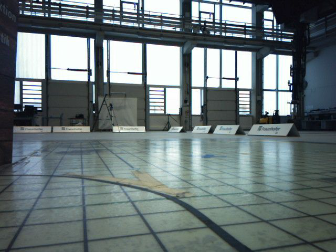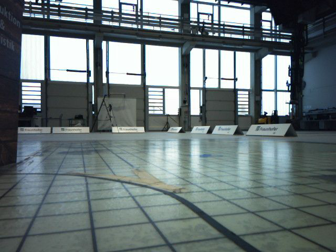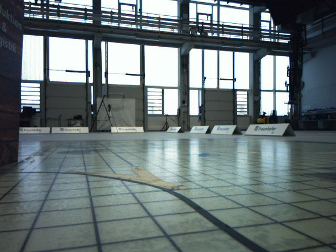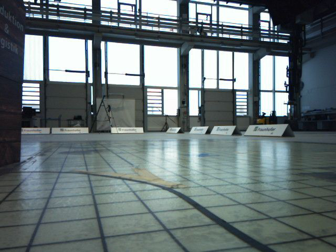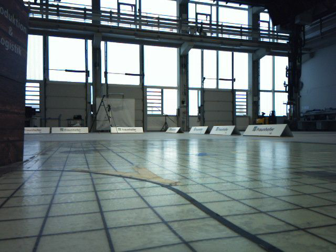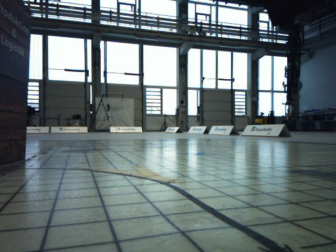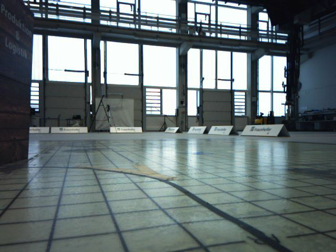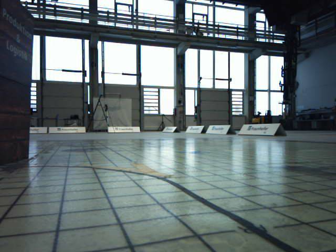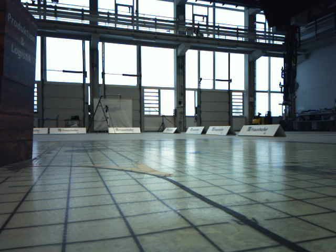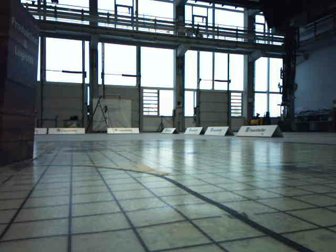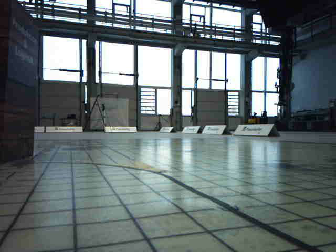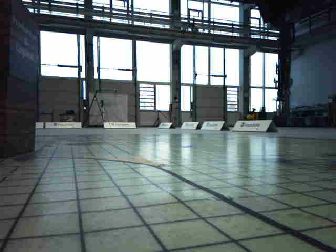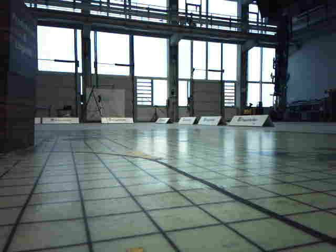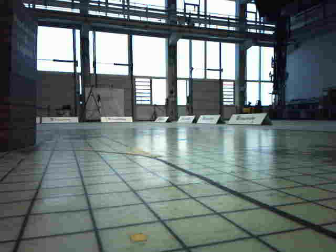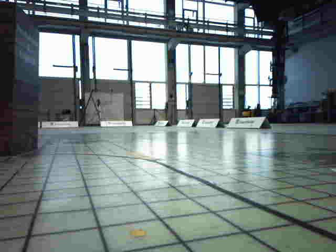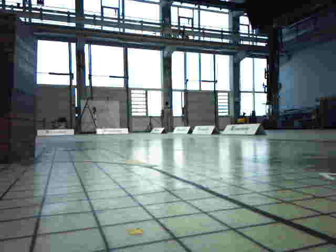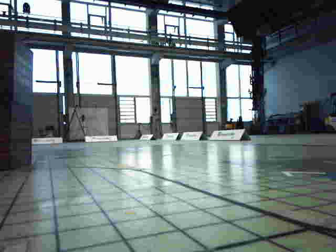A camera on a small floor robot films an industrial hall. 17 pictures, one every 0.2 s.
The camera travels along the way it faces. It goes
backward.
0.0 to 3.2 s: The camera travels backward, about 0.6 m, so what stands in front gets smaller.
The film runs backward here.
